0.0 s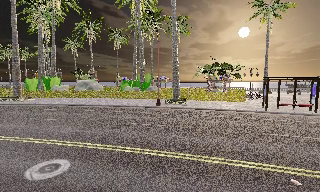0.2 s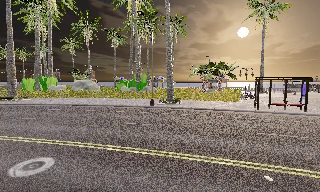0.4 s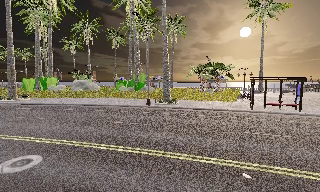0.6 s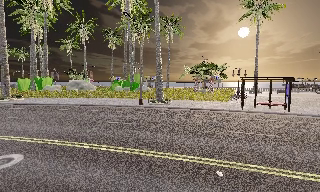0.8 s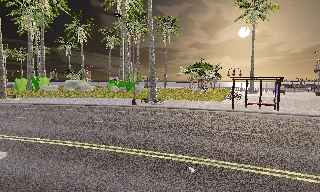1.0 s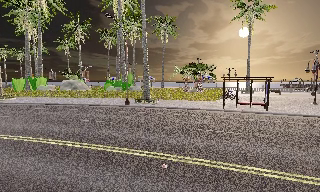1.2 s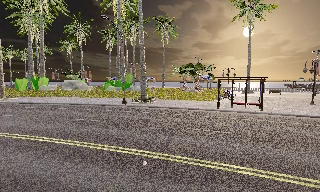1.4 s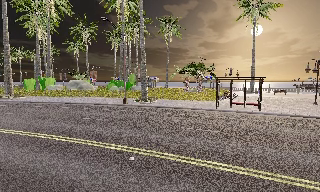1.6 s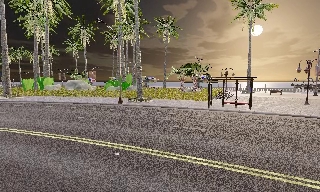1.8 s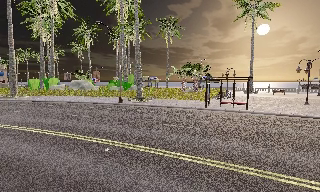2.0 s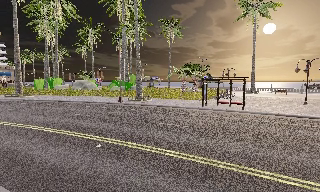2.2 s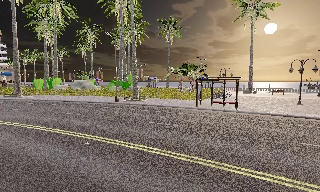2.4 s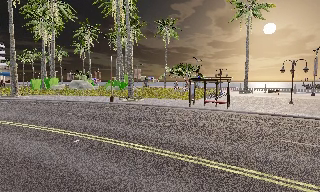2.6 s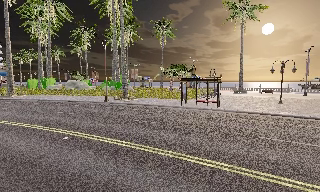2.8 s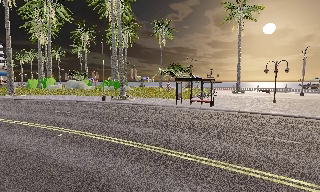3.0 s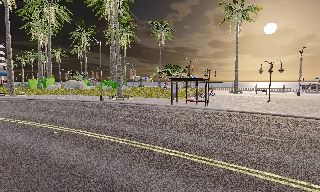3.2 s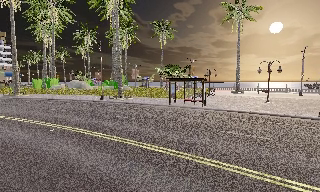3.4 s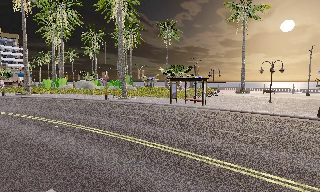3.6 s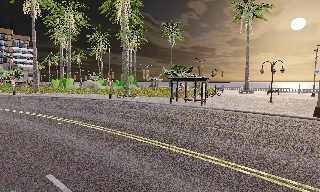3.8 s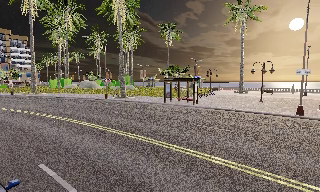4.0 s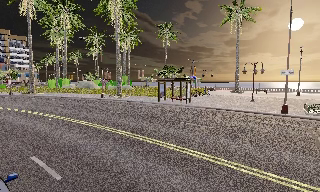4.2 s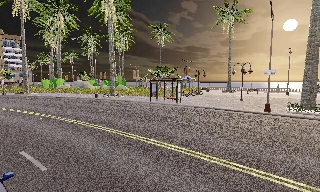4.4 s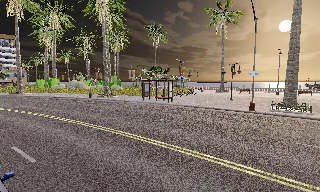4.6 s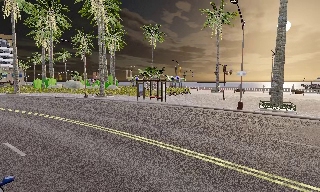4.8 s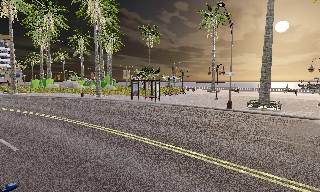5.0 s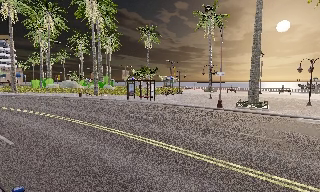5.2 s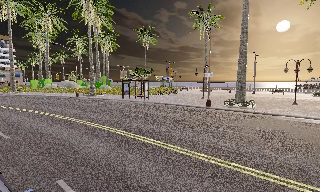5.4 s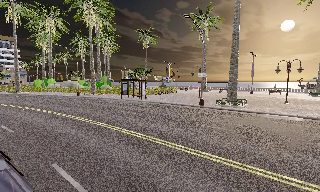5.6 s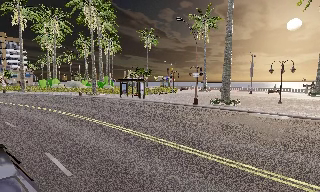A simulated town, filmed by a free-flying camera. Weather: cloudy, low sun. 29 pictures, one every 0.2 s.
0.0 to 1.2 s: The camera travels to its right, about 4 m, so close, fixed things drift to the left.
1.2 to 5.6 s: The camera pans to its left, which is counterclockwise from overhead, by about 10 degrees. It travels to its right and backward, about 17 m, so close, fixed things drift to the left.
The film runs forward here.
